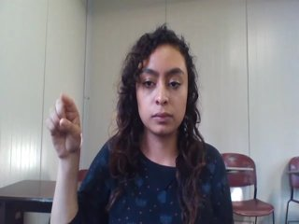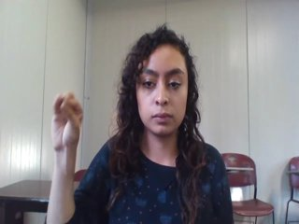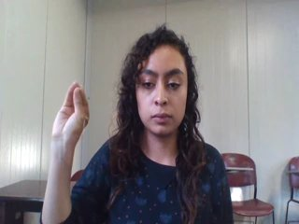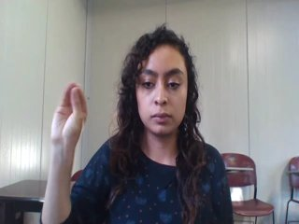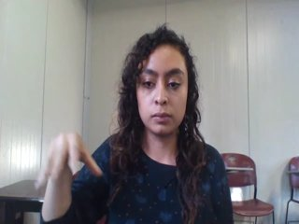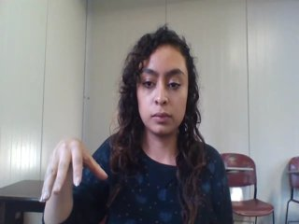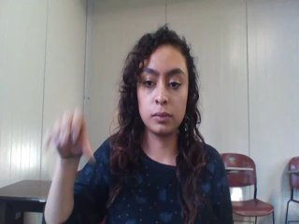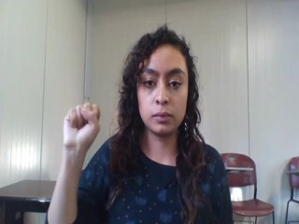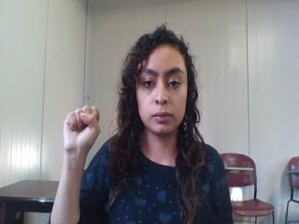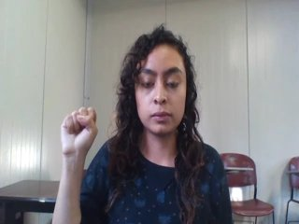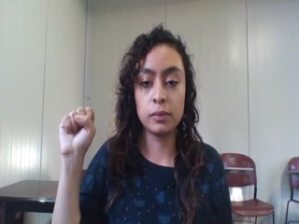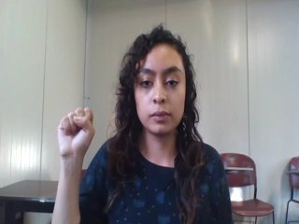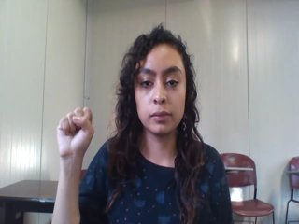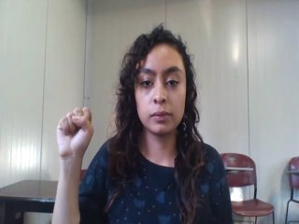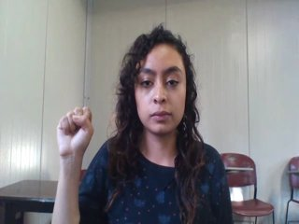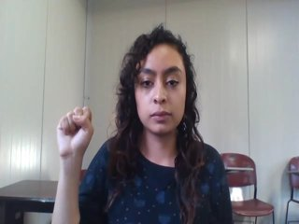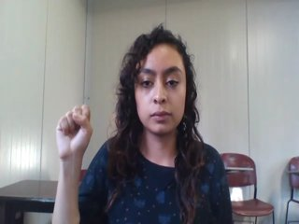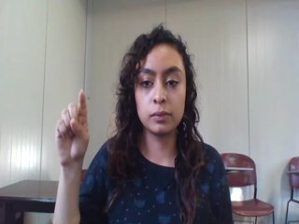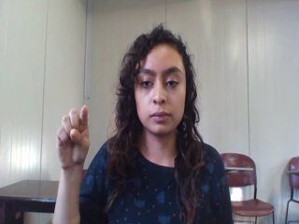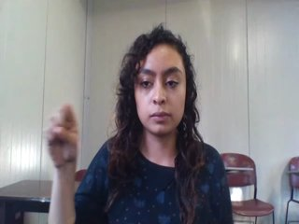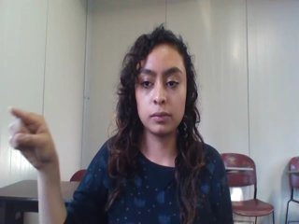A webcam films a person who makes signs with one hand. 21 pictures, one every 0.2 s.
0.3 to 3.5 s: On the screen the hand sweeps downward. The name of the sign: Throw down.
3.6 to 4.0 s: Pointing with one finger.
